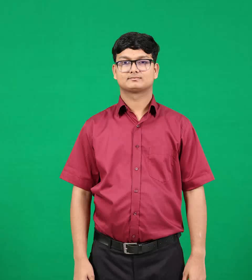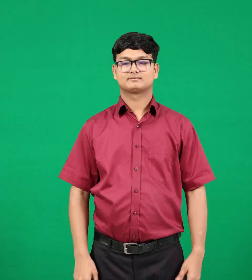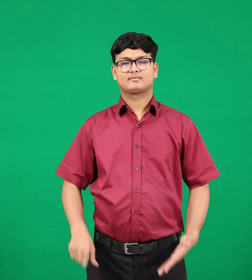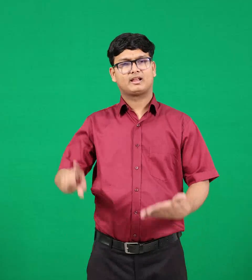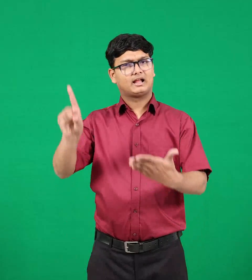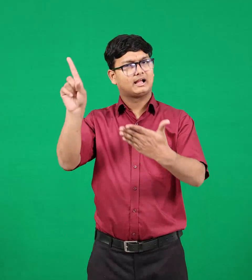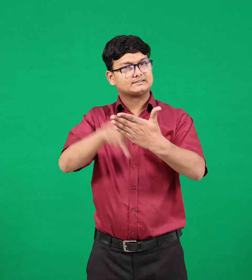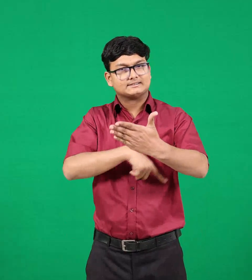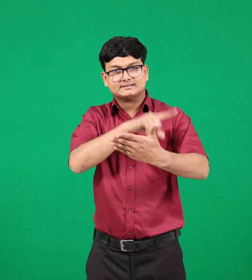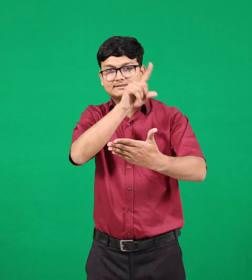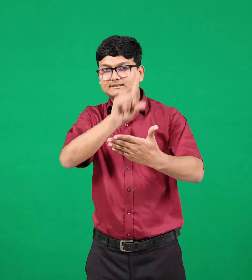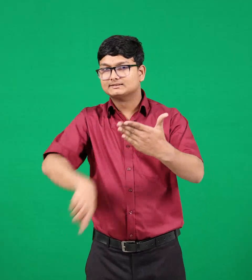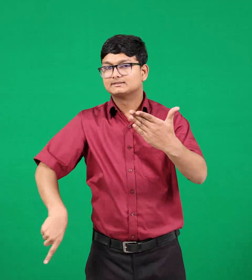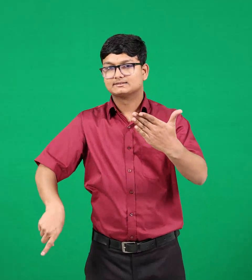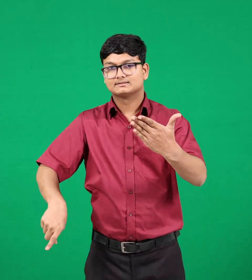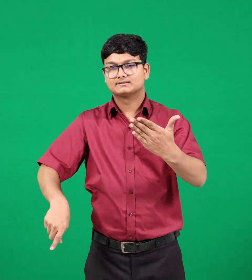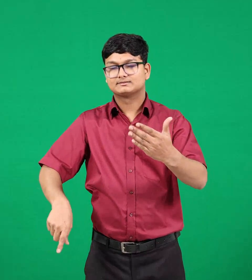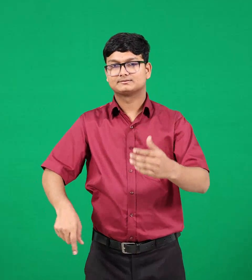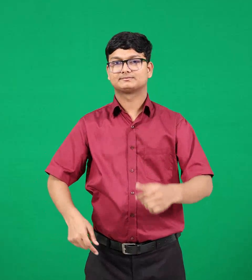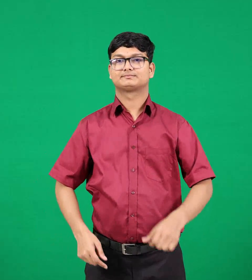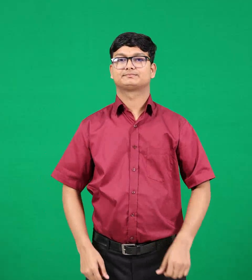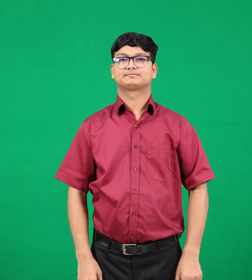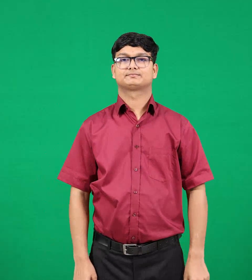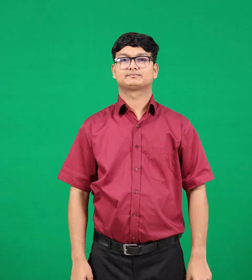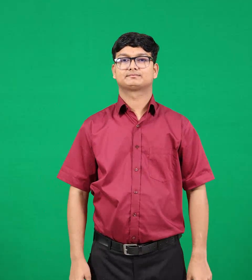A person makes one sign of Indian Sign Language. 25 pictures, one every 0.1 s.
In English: cancel
